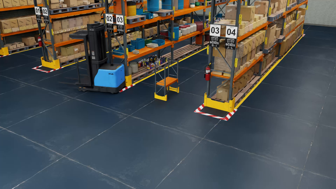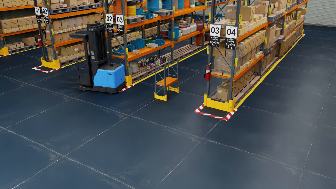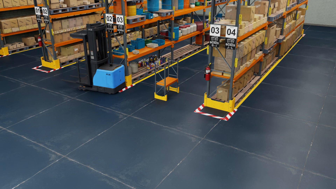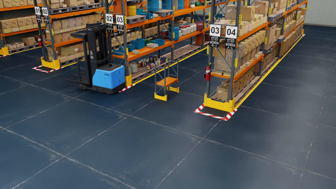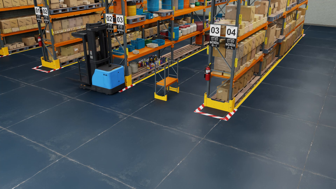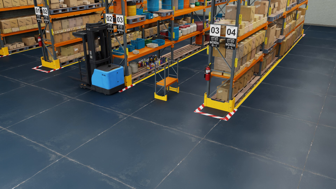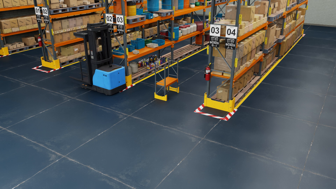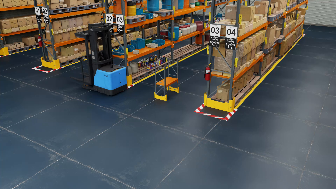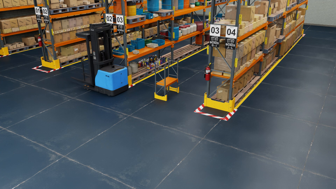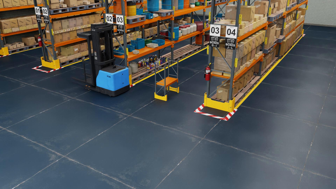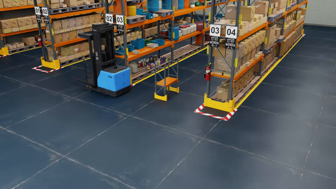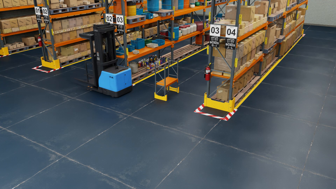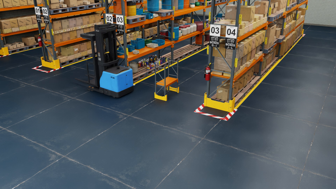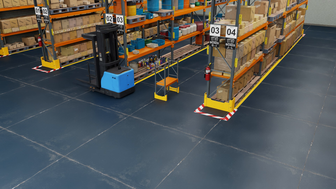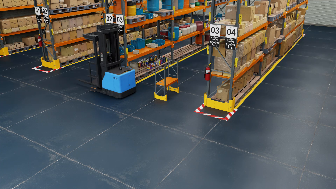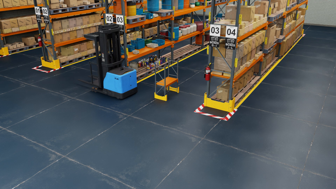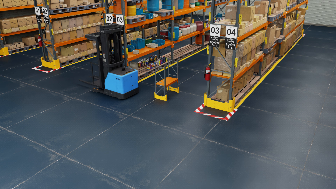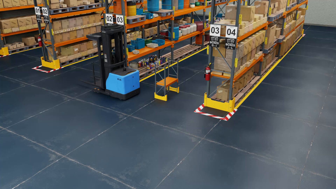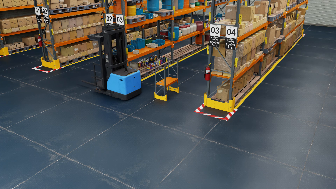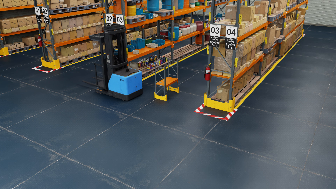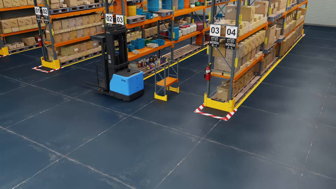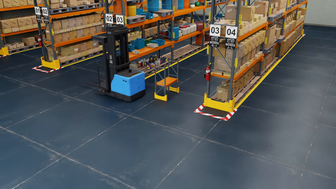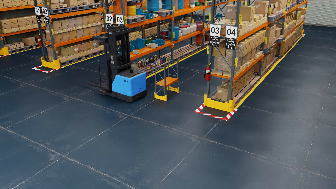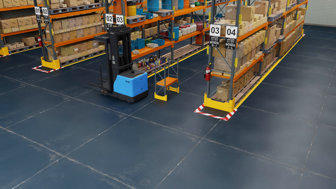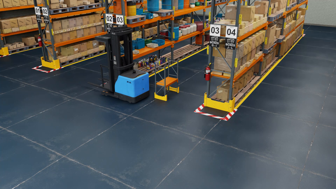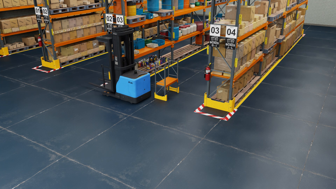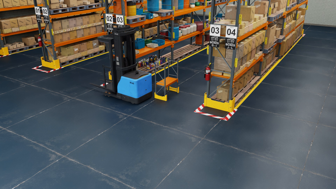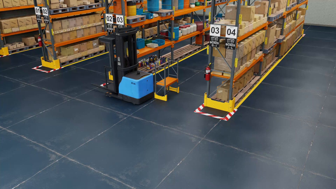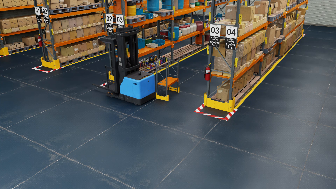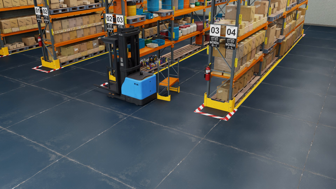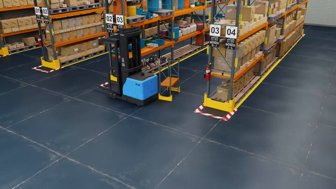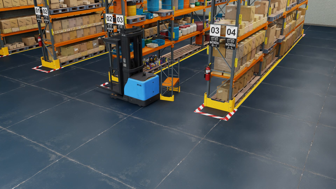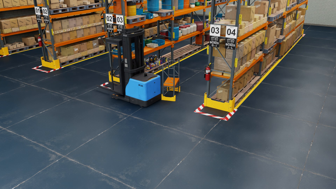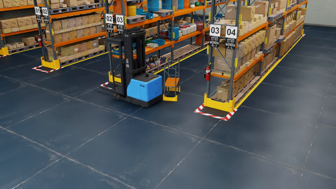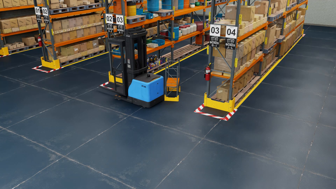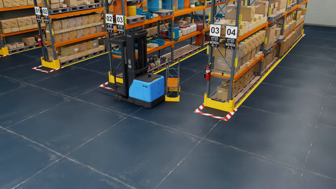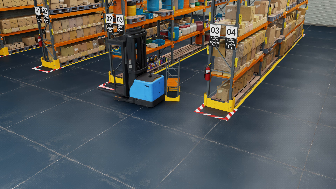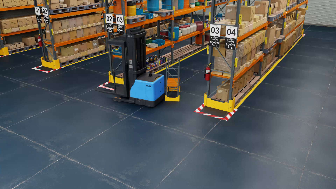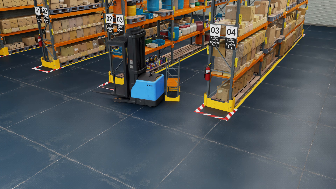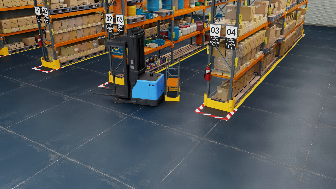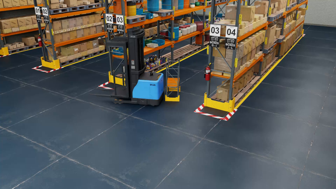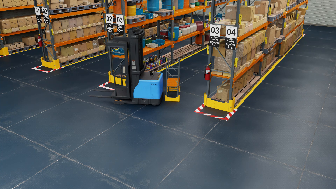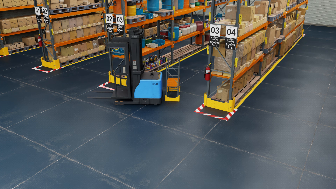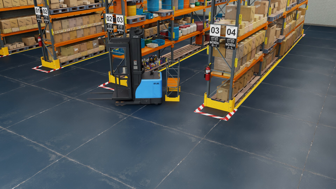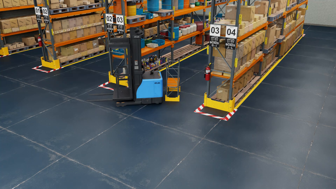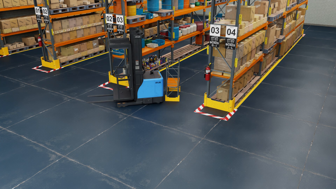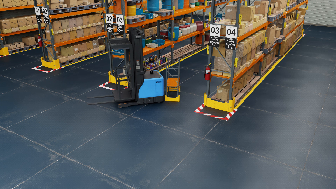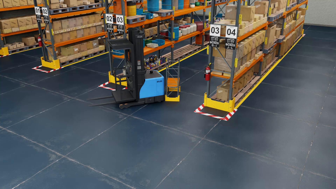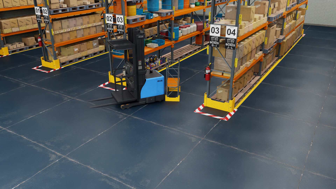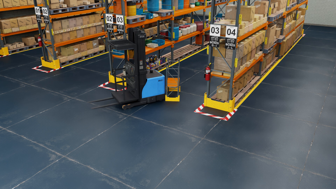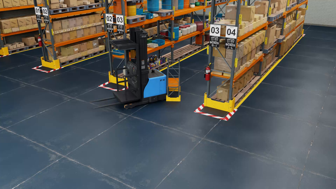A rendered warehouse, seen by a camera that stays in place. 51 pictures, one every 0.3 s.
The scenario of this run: A forklift runs into an object in its way.
